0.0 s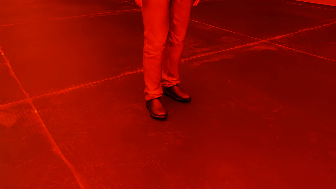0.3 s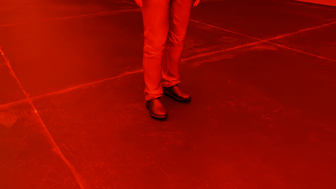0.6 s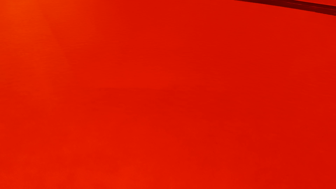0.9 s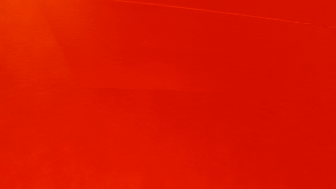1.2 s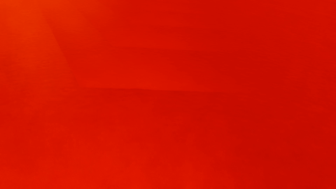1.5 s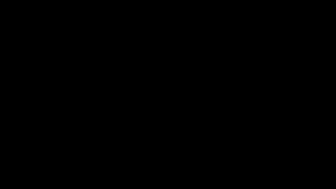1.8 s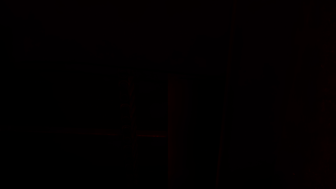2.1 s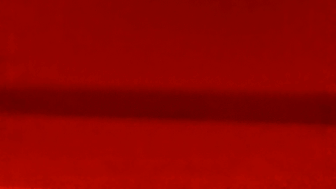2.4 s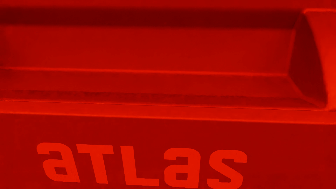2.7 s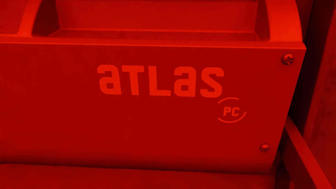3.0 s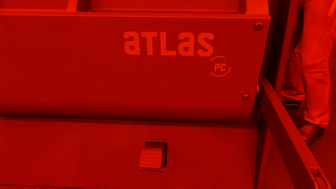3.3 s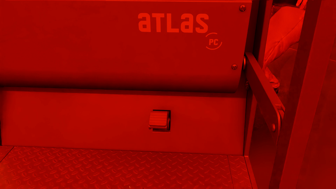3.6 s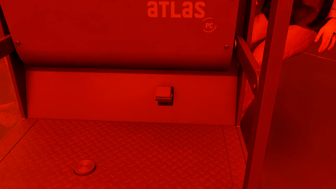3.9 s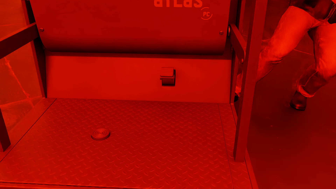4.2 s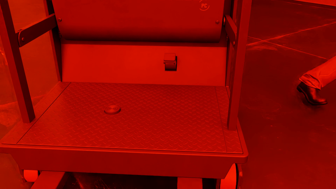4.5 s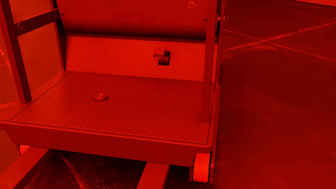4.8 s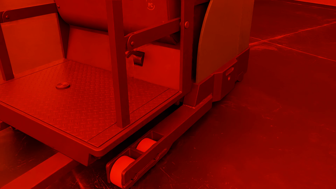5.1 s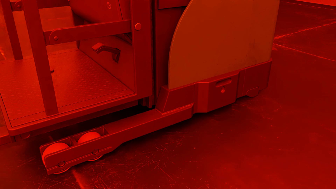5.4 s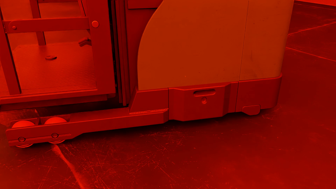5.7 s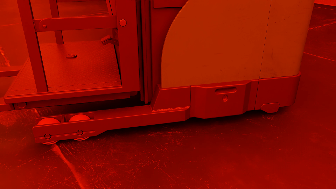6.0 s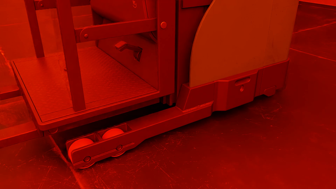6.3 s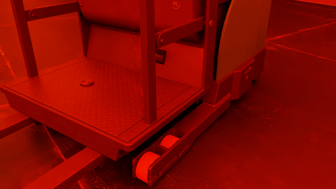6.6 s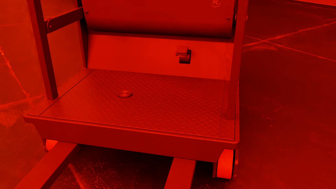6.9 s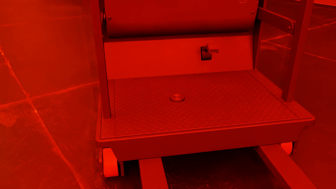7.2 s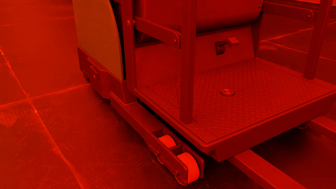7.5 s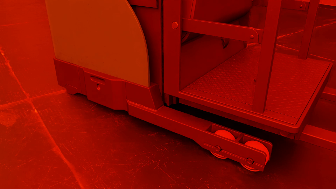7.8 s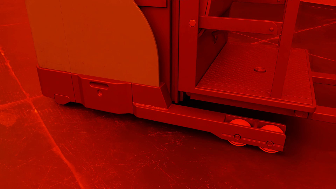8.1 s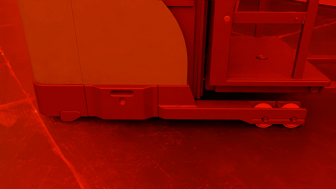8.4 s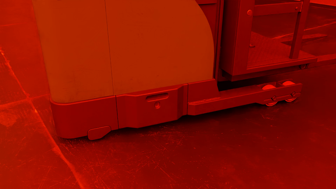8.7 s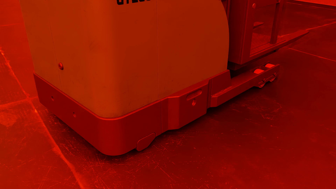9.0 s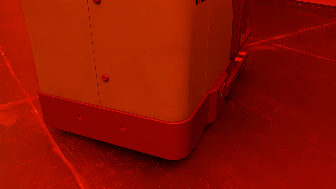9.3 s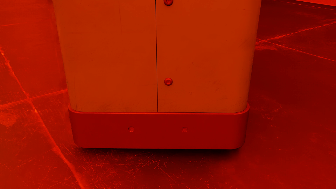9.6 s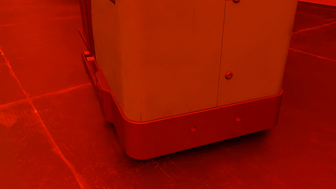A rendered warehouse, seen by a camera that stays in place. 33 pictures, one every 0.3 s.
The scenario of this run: Near miss between a forklift and a person.
